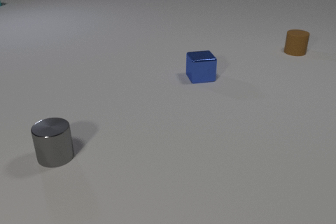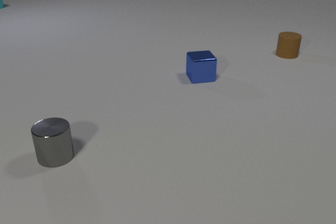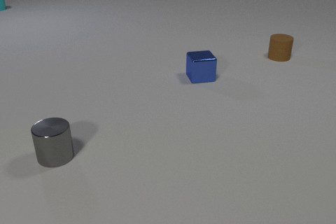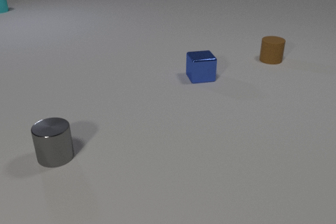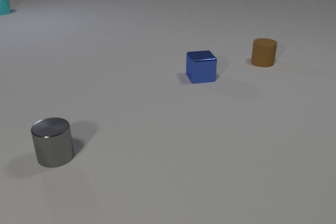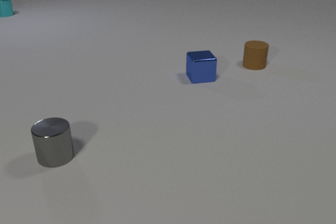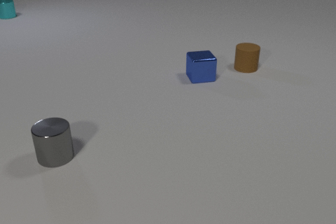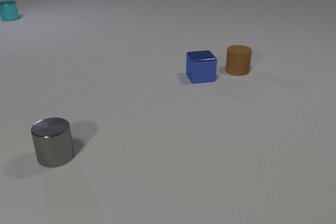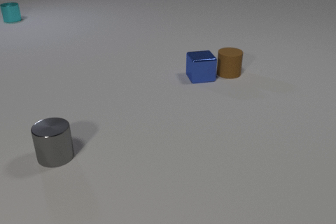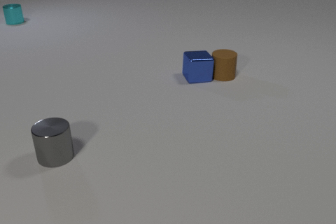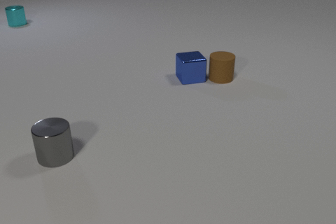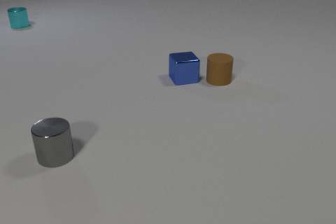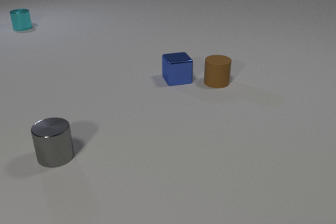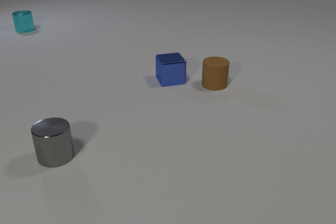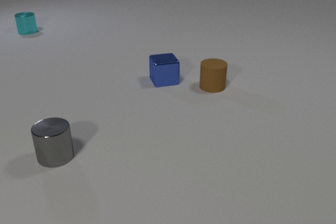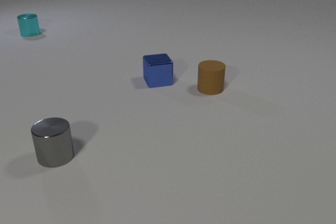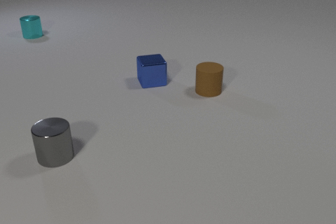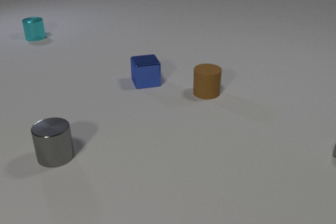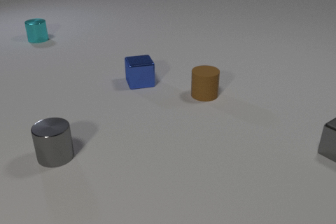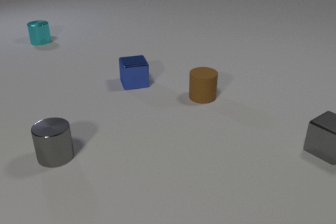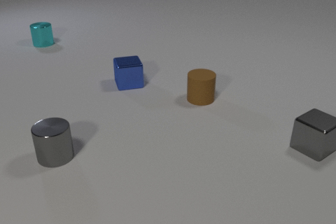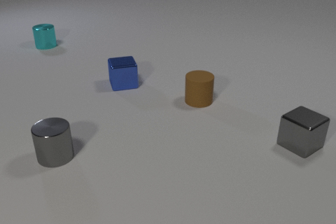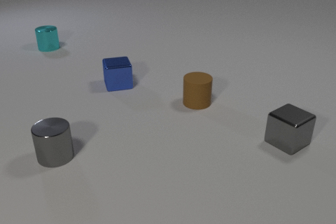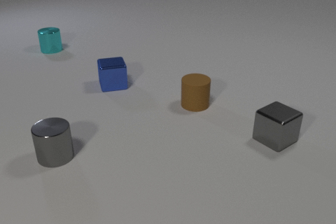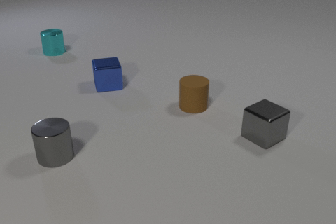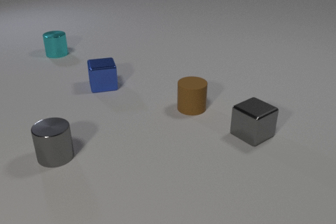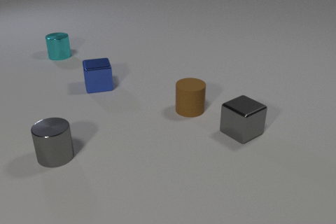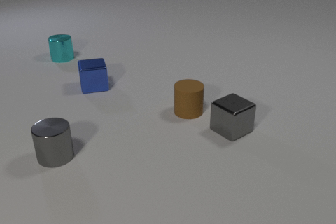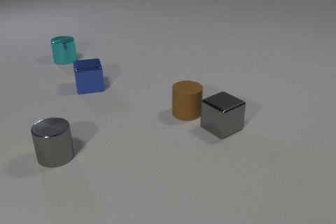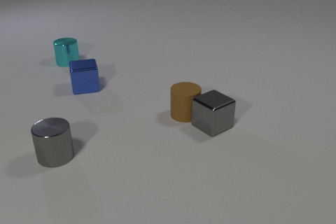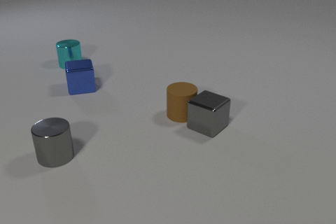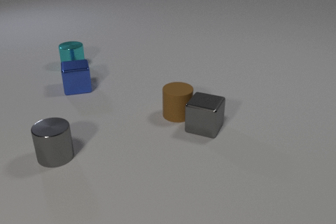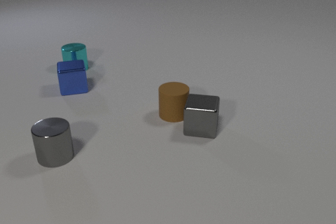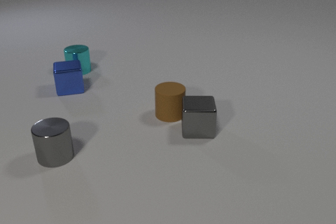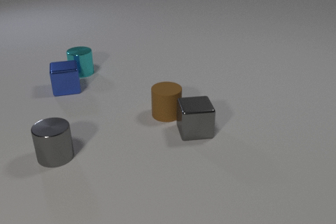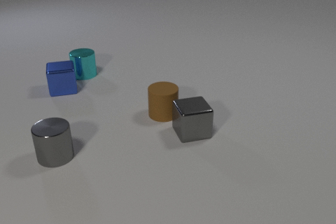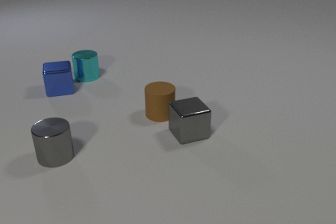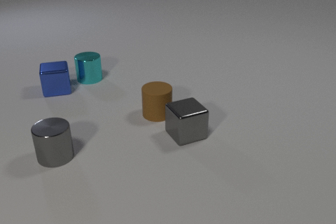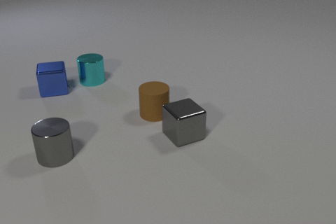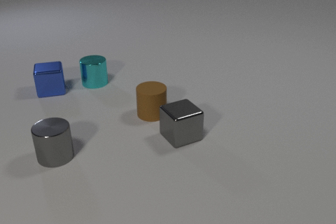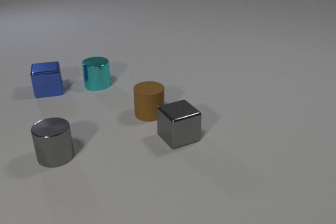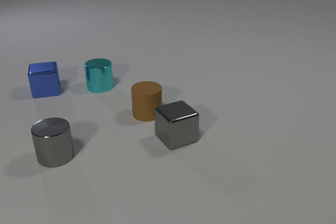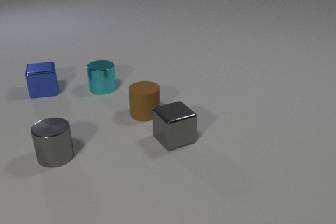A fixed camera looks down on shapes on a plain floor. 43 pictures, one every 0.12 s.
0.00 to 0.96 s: The brown rubber cylinder slides toward the camera and to the left. The cyan metal cylinder slides toward the camera.
0.96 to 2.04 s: The brown rubber cylinder slides toward the camera and to the left. The blue metal cube slides to the left. The cyan metal cylinder slides toward the camera. The brown rubber cylinder and the blue metal cube collide.
2.04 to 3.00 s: The brown rubber cylinder slides toward the camera and to the left. The blue metal cube slides to the left. The gray metal cube slides to the left. The cyan metal cylinder slides toward the camera.
3.00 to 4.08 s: The brown rubber cylinder slides to the left and toward the camera. The blue metal cube slides to the left. The gray metal cube slides to the left, spins counterclockwise seen from above by about 60 degrees, its near face sliding to the right. The cyan metal cylinder slides toward the camera and to the right. The brown rubber cylinder and the gray metal cube collide.
4.08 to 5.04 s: The brown rubber cylinder slides to the left. The blue metal cube slides to the left. The gray metal cube slides to the left and toward the camera, spins so that its near face slides to the right, counterclockwise seen from above. The cyan metal cylinder slides toward the camera and to the right.
What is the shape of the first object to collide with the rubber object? cube.
How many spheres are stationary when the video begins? 0.
What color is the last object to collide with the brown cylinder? gray.
